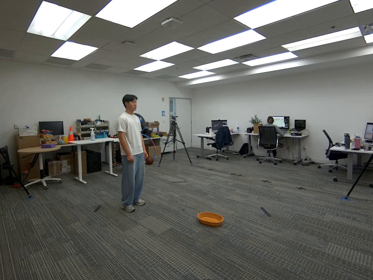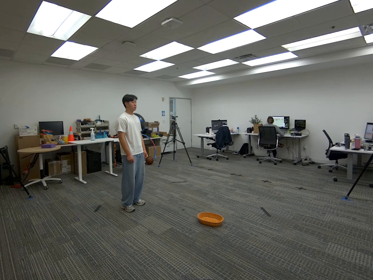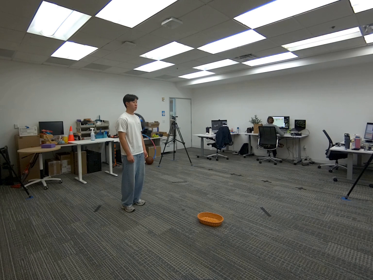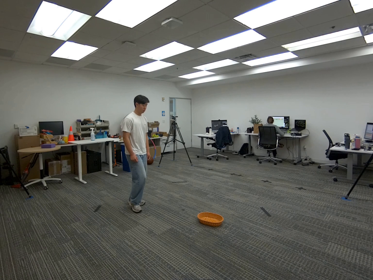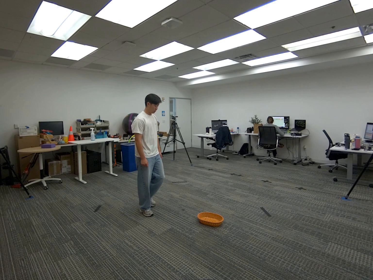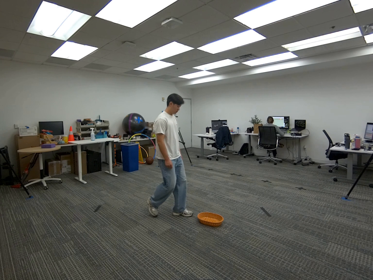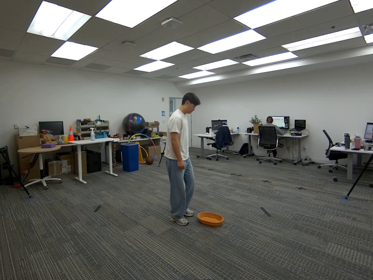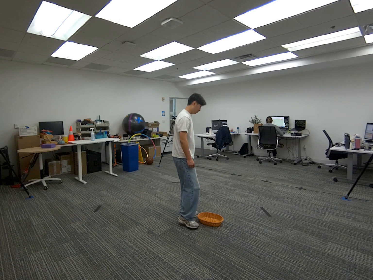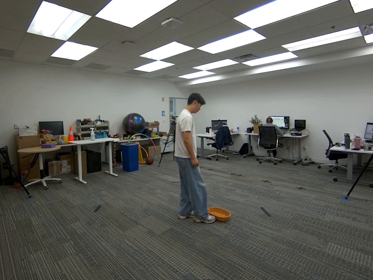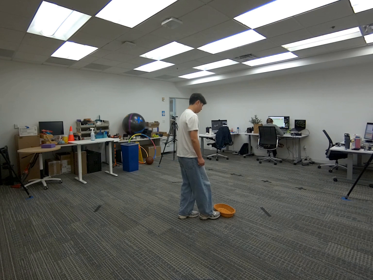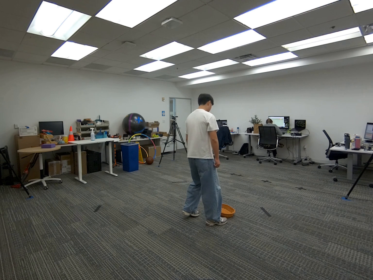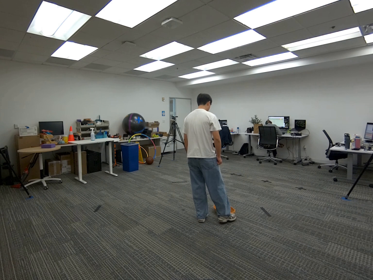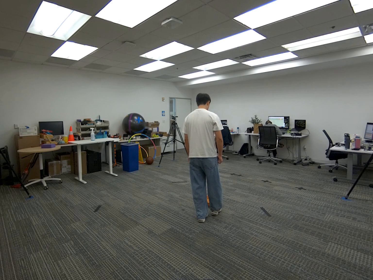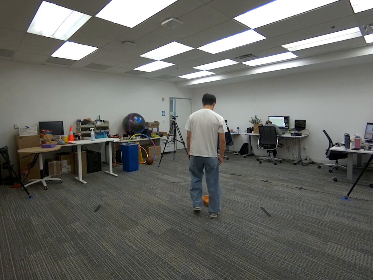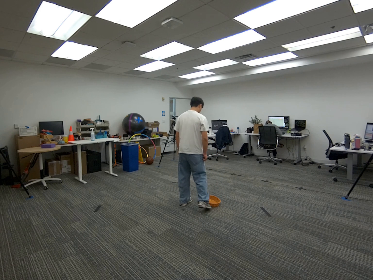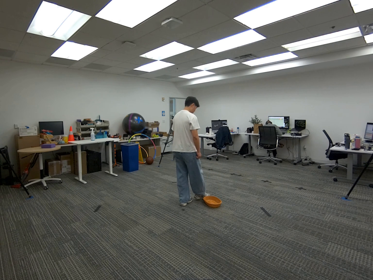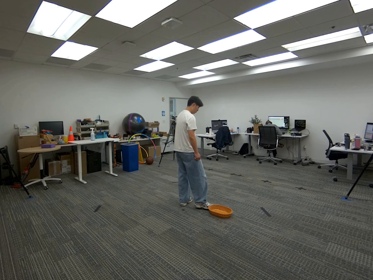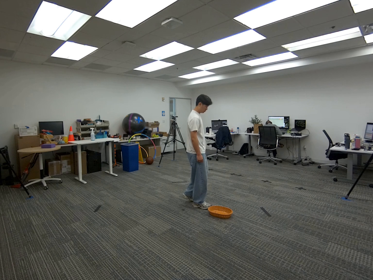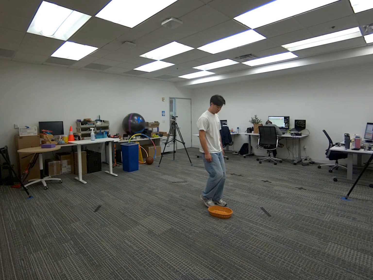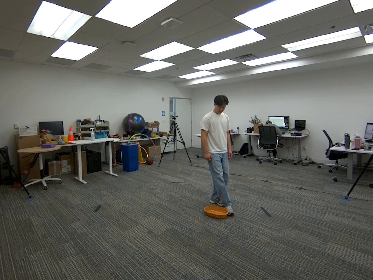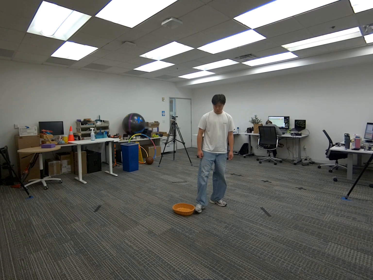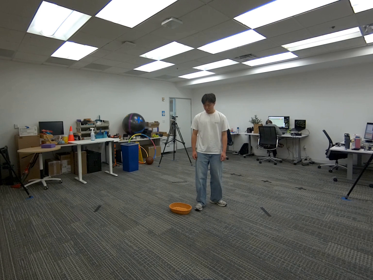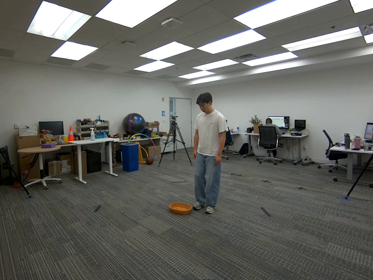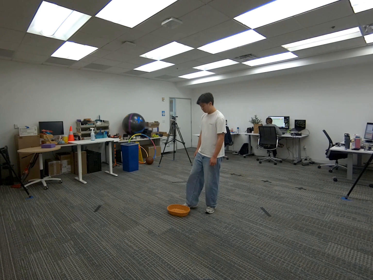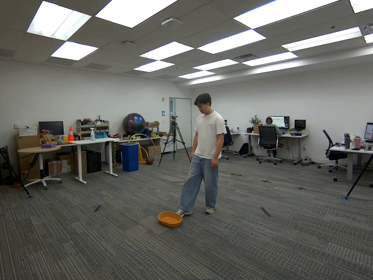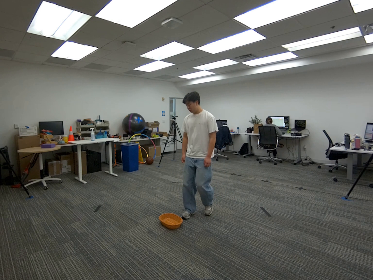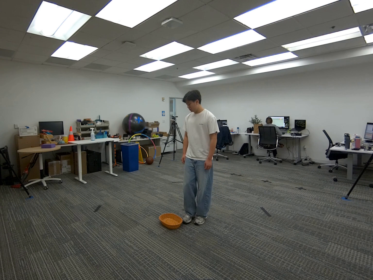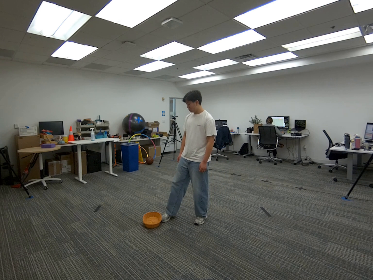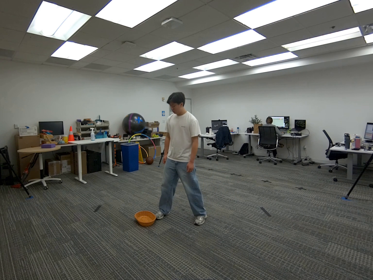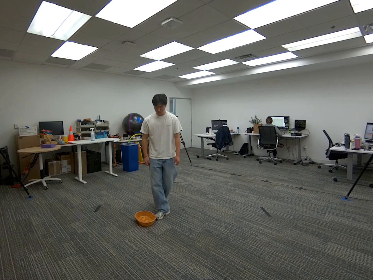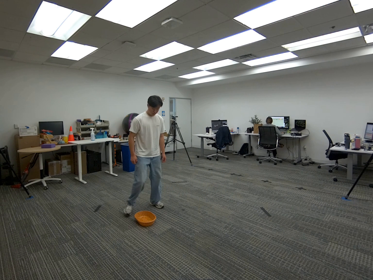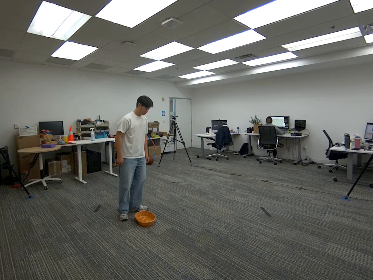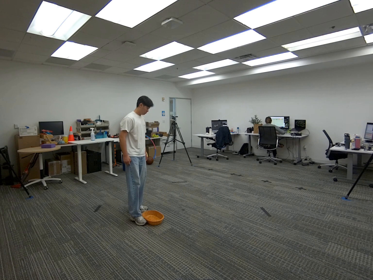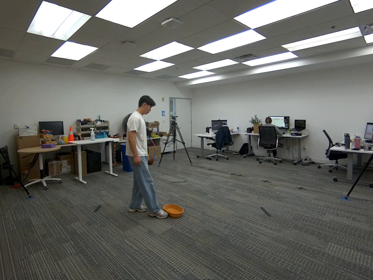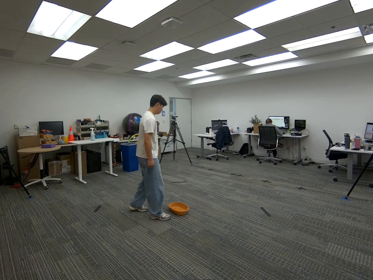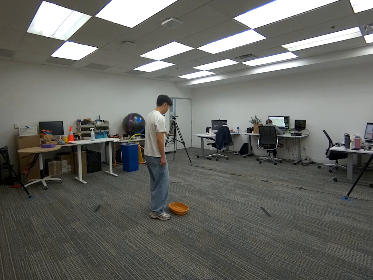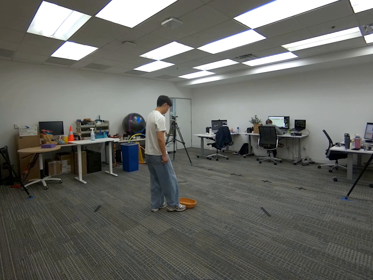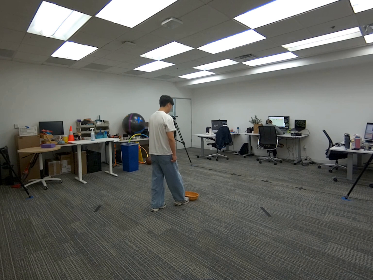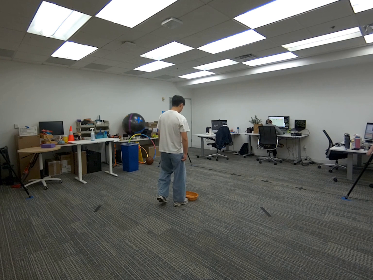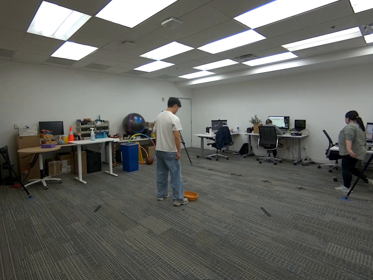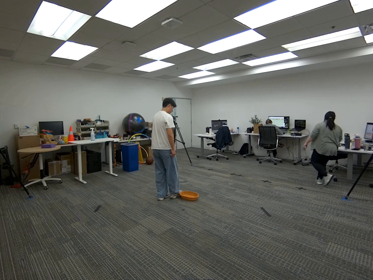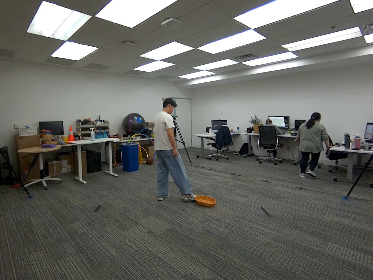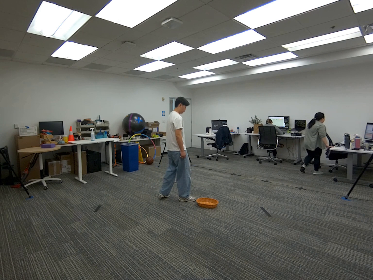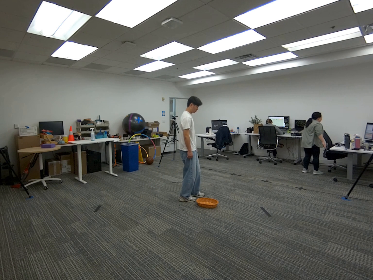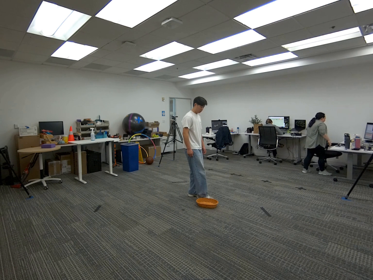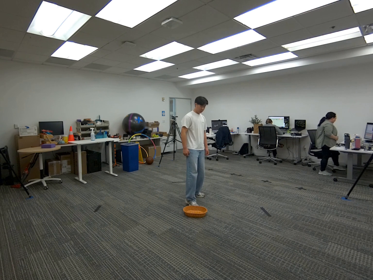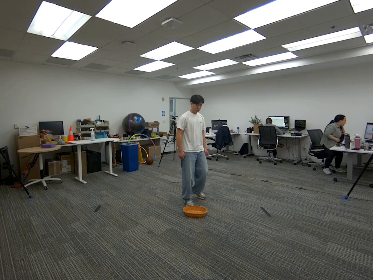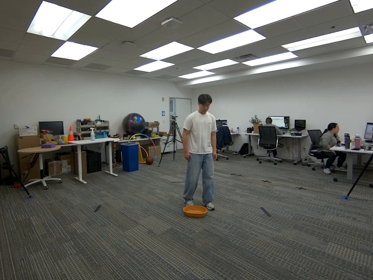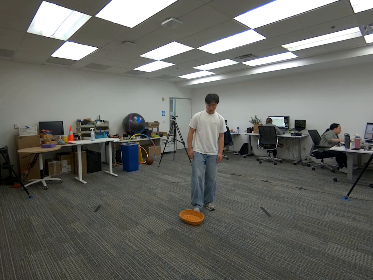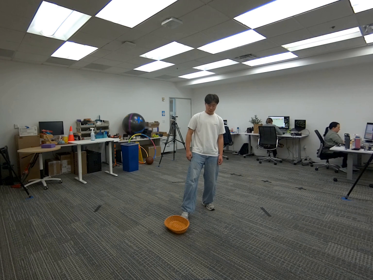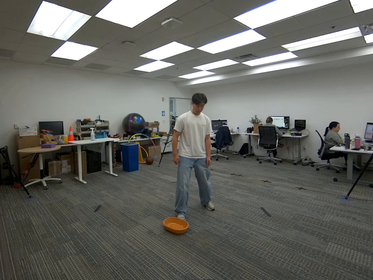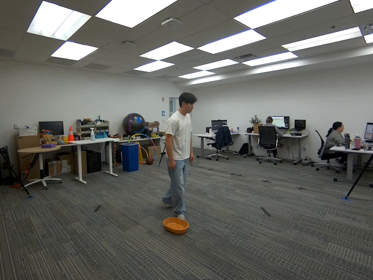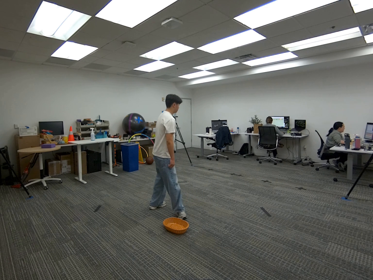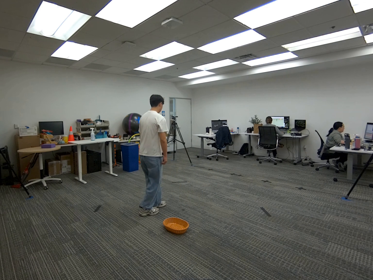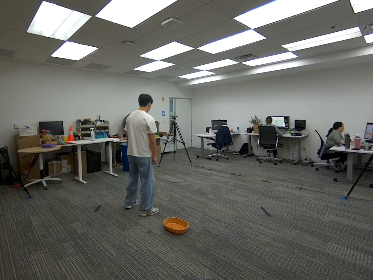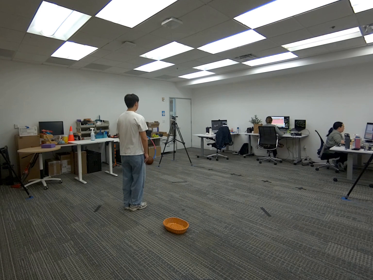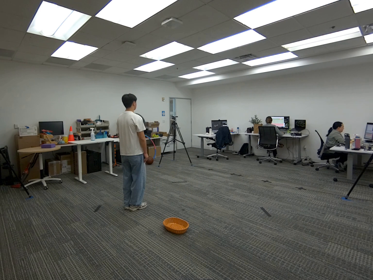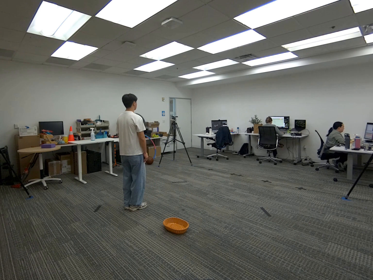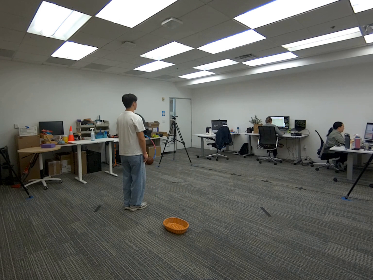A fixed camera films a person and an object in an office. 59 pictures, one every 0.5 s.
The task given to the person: Walk to the woven basket from the ground and use your right foot and push it to the side.
